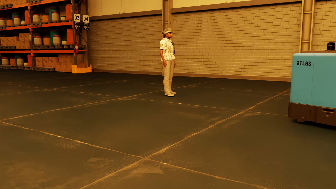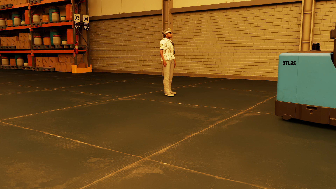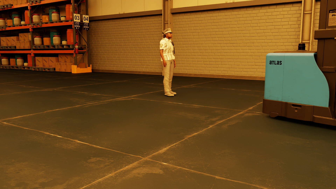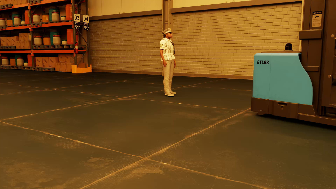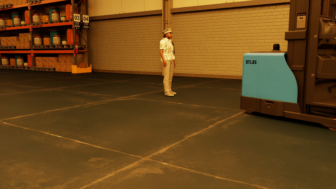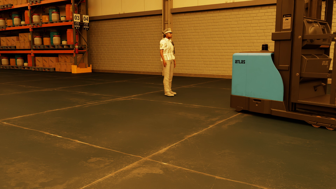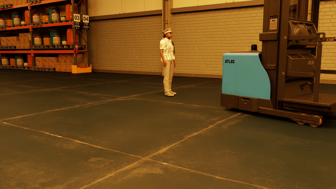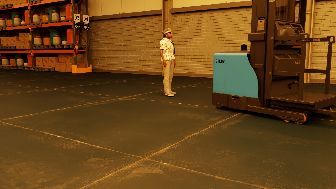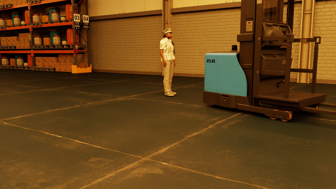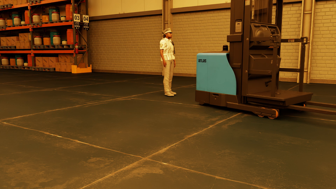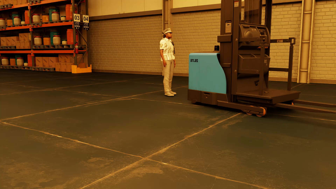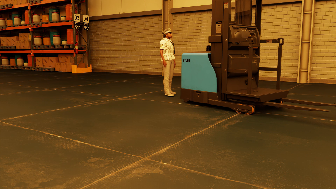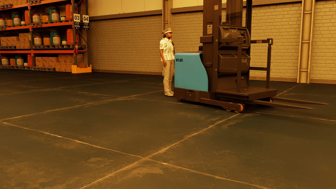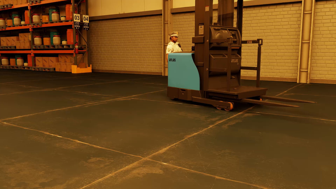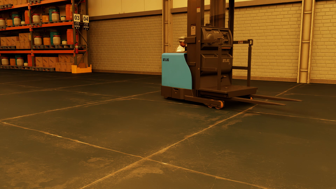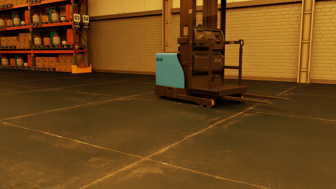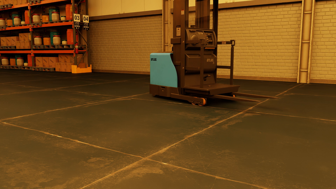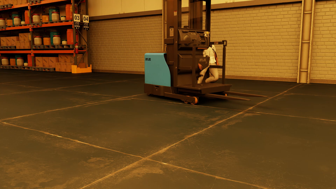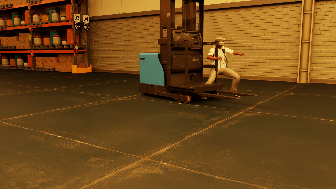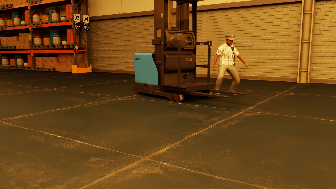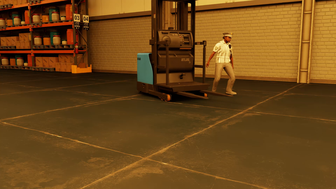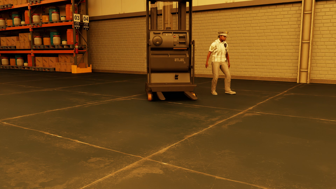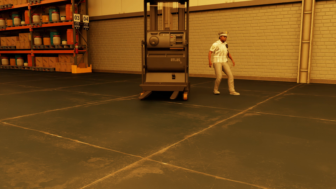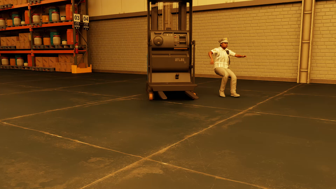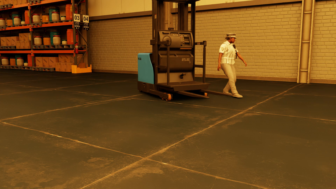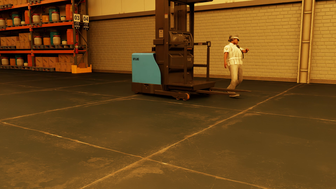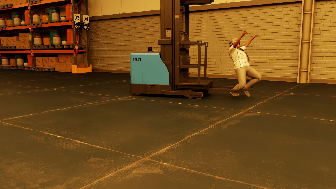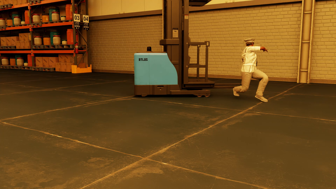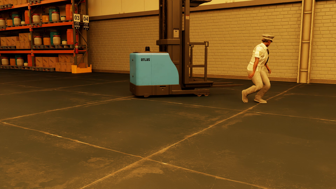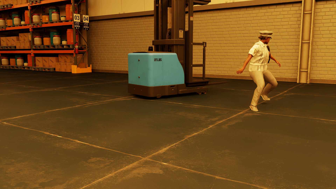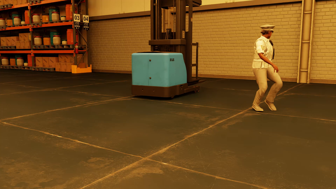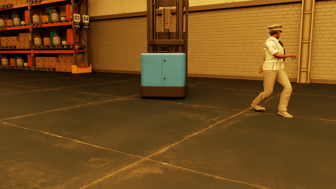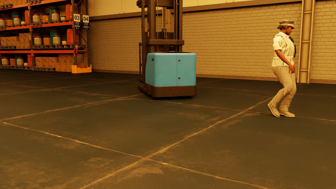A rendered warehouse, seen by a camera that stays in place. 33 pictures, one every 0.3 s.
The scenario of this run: Near miss between a forklift and a person.
